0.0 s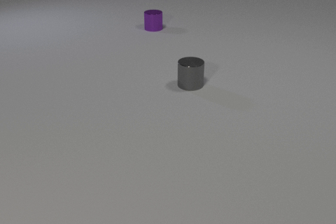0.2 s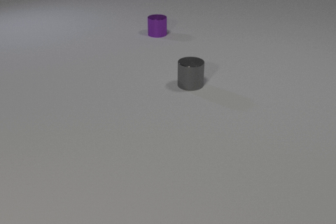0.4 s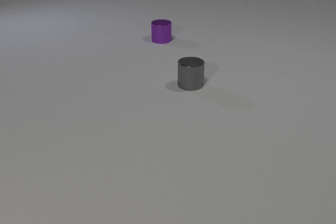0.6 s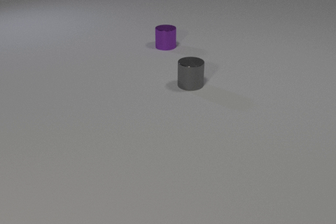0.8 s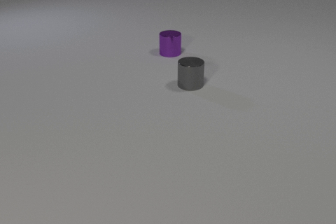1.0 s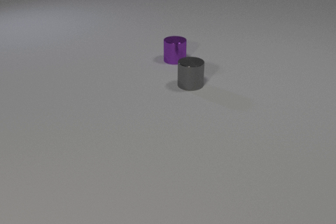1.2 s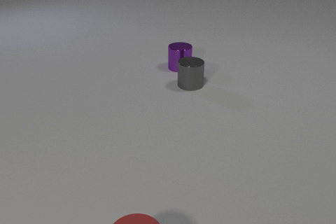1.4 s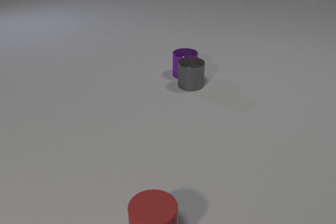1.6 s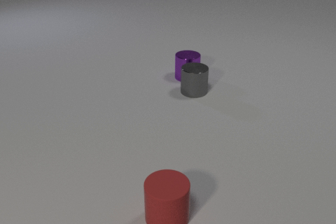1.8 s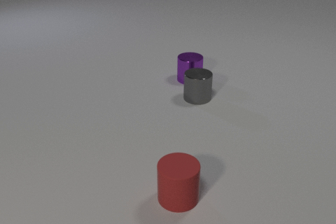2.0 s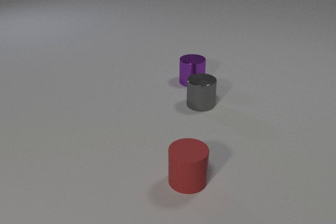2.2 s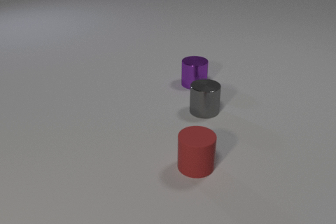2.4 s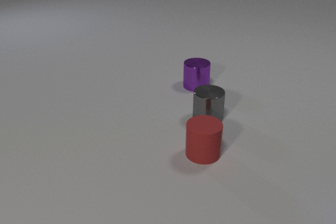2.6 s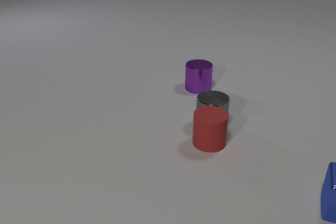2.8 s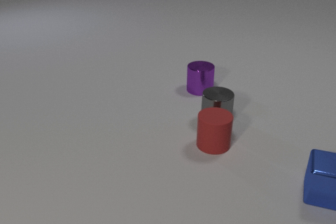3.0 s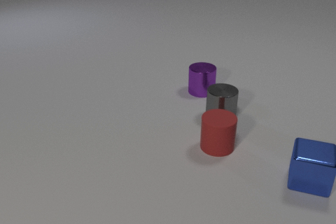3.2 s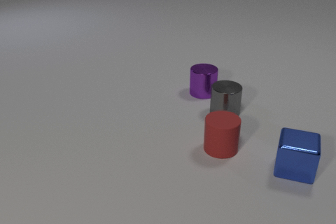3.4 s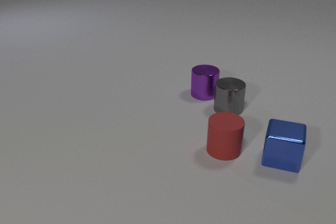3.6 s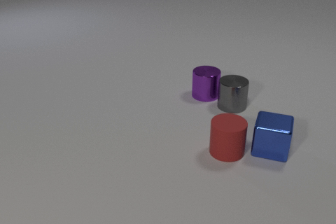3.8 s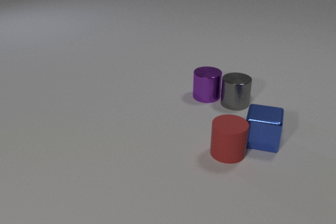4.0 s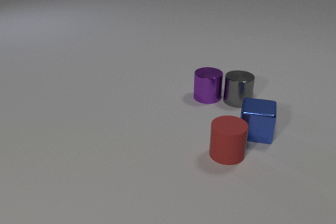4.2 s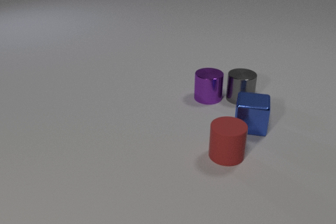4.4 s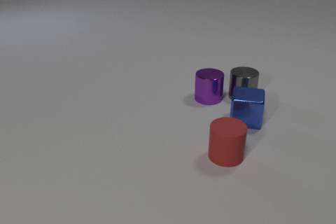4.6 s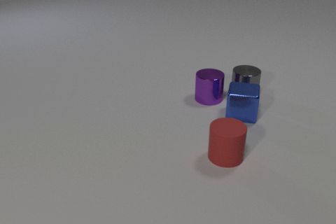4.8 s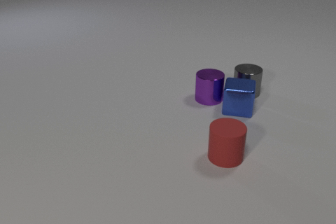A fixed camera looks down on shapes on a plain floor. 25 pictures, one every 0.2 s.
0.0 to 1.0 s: The purple metal cylinder slides toward the camera.
1.0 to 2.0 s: The purple metal cylinder slides toward the camera. The gray metal cylinder slides toward the camera. The red rubber cylinder comes in at the bottom edge, slides away from the camera and to the right. The purple metal cylinder and the gray metal cylinder collide.
2.0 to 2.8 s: The purple metal cylinder slides toward the camera and to the right. The gray metal cylinder slides toward the camera and to the right. The blue metal cube comes in at the right edge, slides to the left and away from the camera. The red rubber cylinder slides away from the camera. The gray metal cylinder and the red rubber cylinder collide.
2.8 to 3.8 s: The purple metal cylinder slides toward the camera and to the right. The gray metal cylinder slides away from the camera and to the right. The blue metal cube slides away from the camera and to the left. The red rubber cylinder slides to the right and toward the camera. The blue metal cube and the red rubber cylinder collide.
3.8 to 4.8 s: The gray metal cylinder slides away from the camera and to the right. The blue metal cube slides away from the camera and to the left.
How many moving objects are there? 4.
What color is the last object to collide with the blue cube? purple.
What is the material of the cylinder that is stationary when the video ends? rubber.
